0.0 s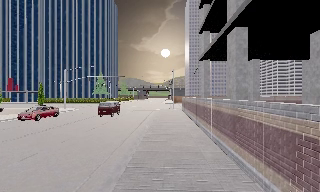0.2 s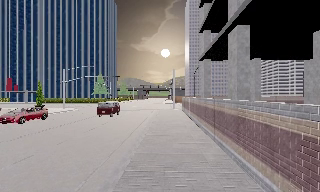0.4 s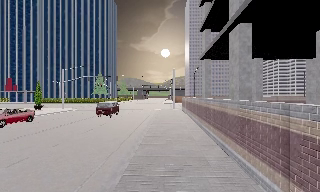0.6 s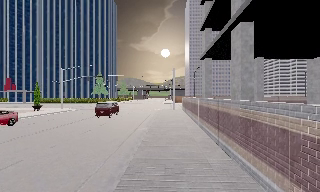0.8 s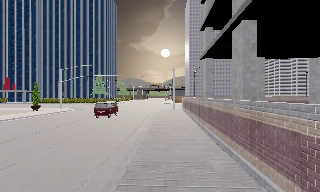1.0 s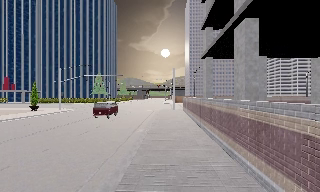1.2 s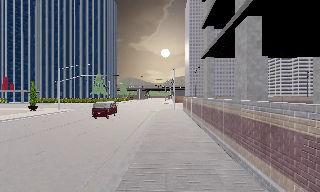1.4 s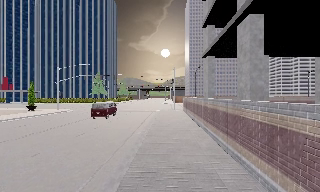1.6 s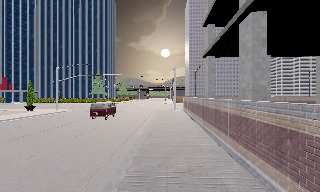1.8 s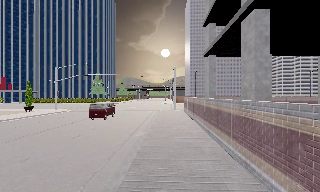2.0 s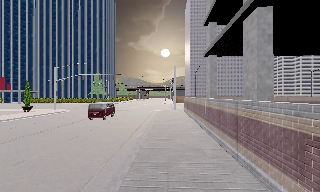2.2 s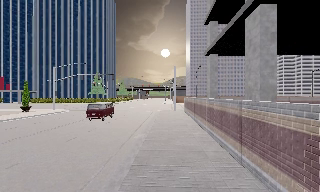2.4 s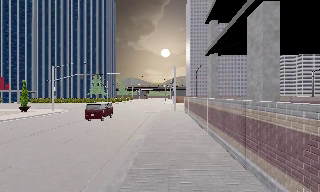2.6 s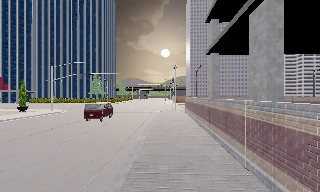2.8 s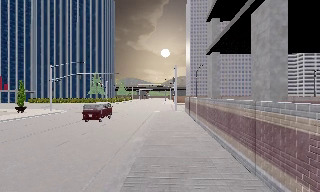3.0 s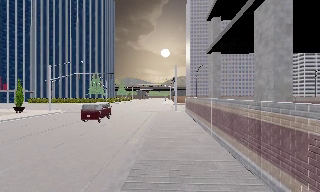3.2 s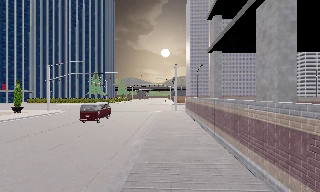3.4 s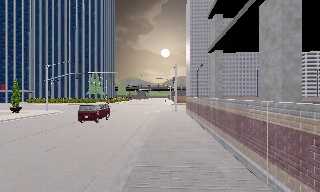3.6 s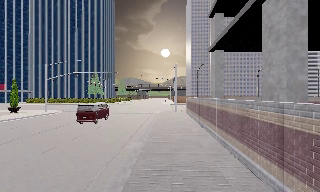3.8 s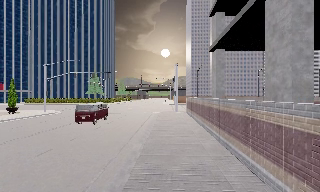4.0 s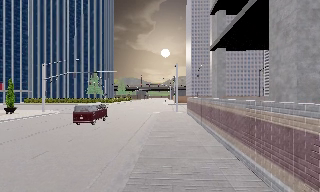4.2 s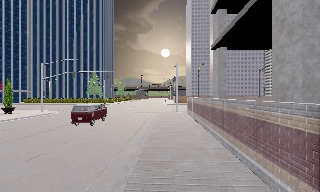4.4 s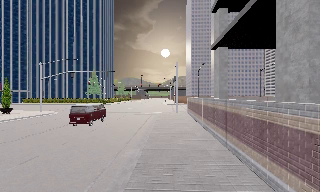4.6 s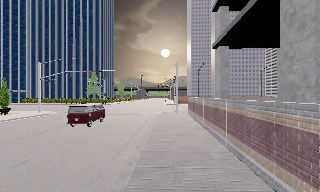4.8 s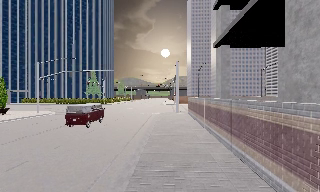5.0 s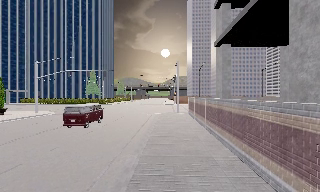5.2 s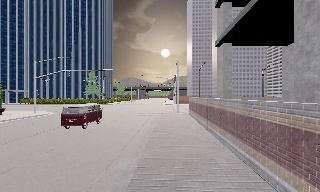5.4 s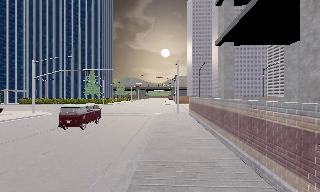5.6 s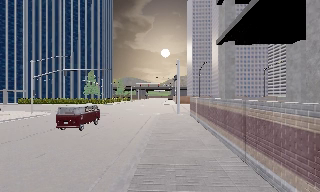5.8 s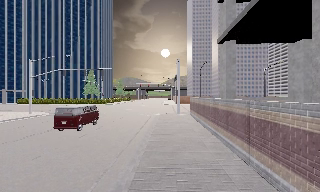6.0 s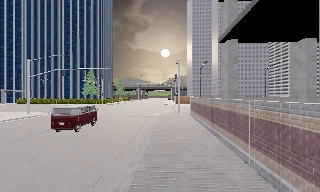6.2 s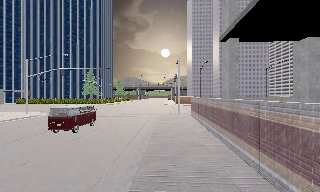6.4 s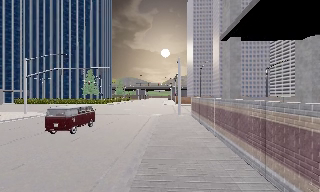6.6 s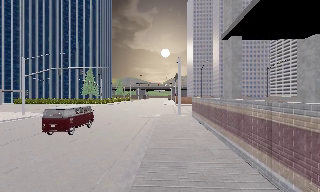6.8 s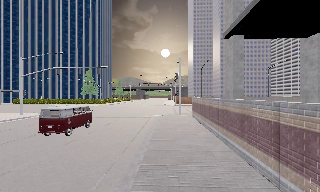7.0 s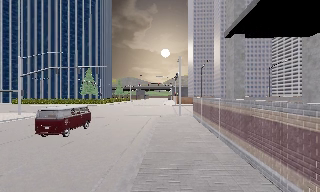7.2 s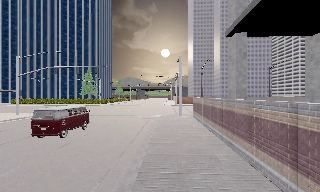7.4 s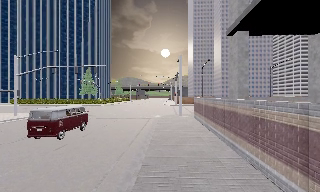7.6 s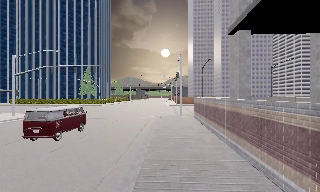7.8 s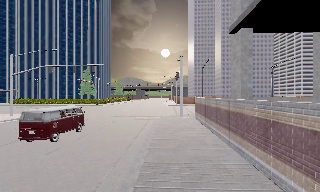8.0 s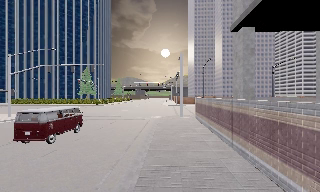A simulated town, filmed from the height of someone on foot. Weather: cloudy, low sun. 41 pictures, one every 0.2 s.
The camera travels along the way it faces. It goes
forward.
0.0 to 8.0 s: The camera travels forward, about 12 m, so what stands in front looms larger.
The film runs forward here.
